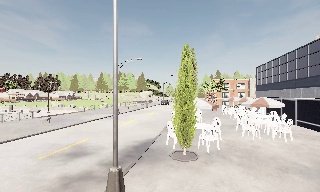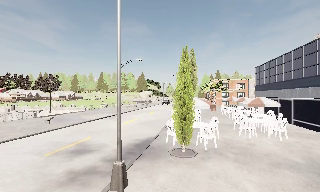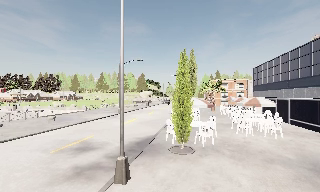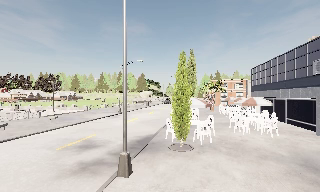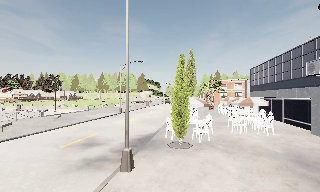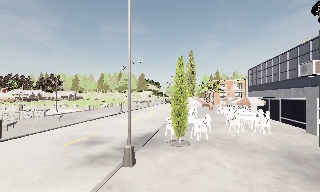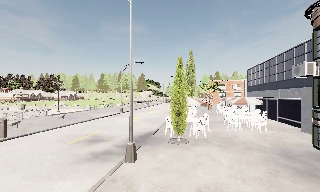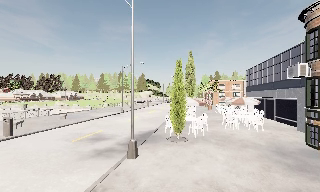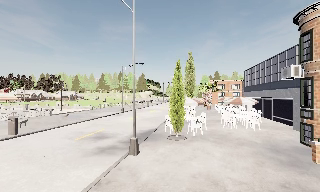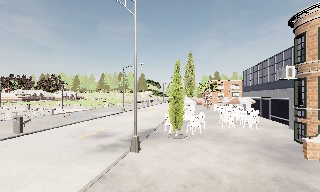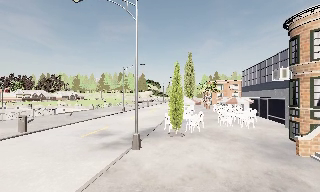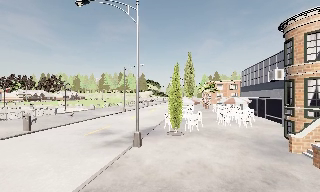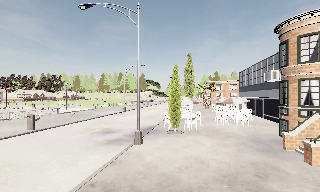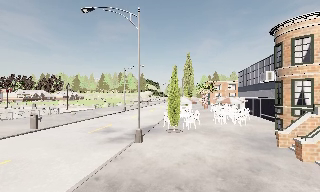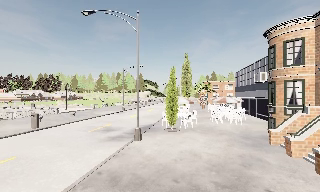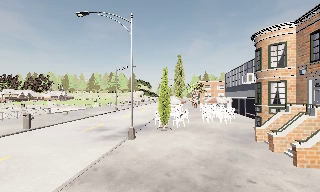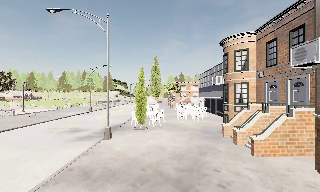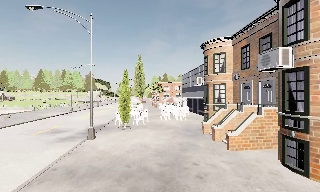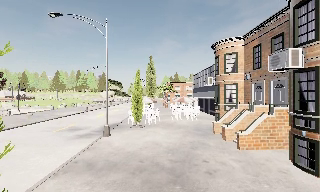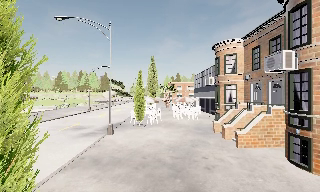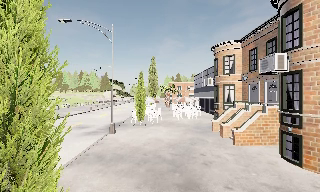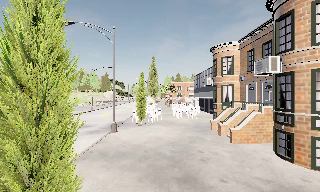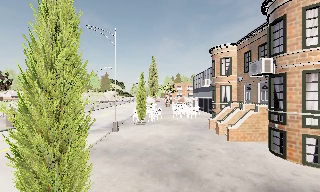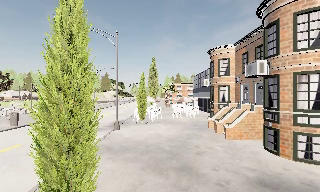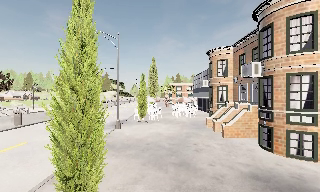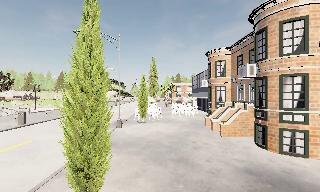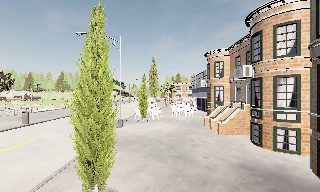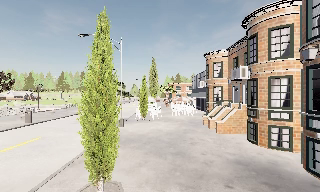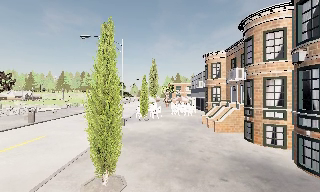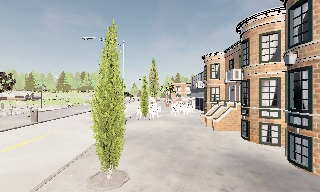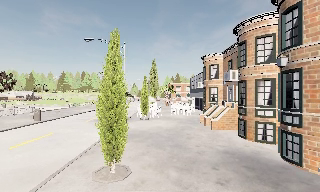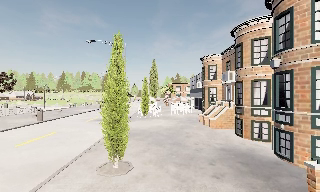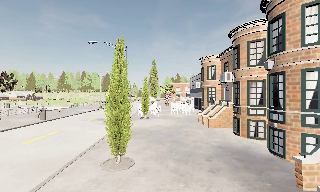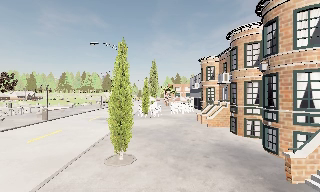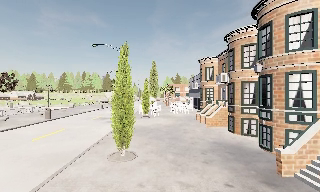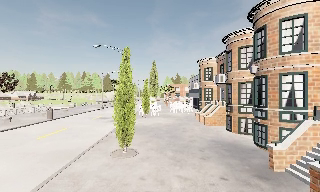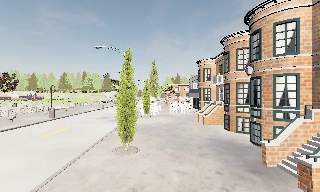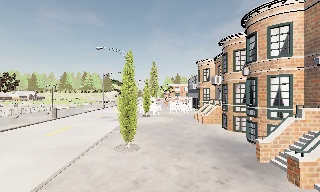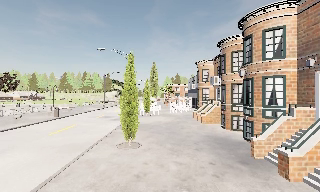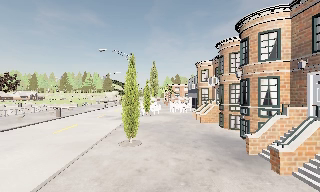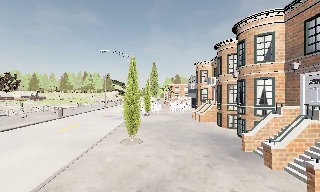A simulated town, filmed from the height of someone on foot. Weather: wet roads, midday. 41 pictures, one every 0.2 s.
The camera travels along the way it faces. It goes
backward.
0.0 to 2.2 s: The camera travels backward, about 4 m, so what stands in front gets smaller.
2.2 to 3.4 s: The camera swings to its right by about 15 degrees, and the scene slides to the left. It travels backward, about 2 m, so what stands in front gets smaller.
3.4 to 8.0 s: The camera travels backward, about 8 m, so what stands in front gets smaller.
The film runs backward here.
